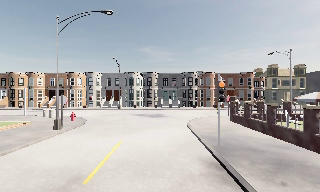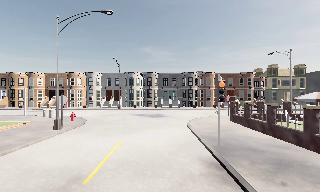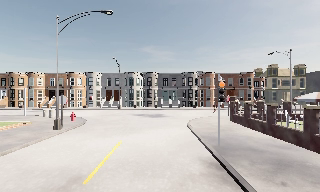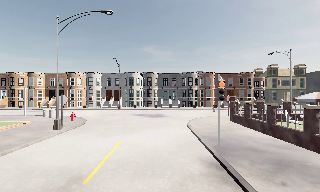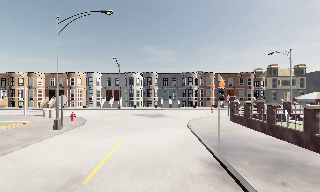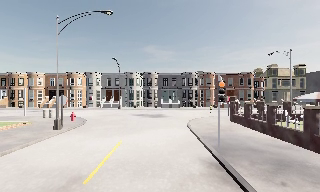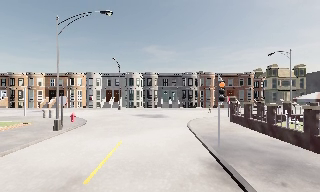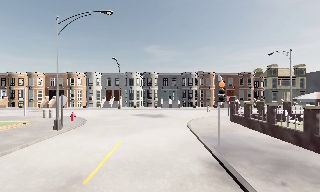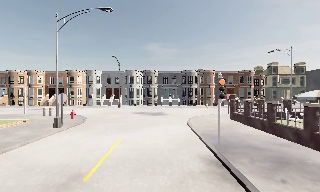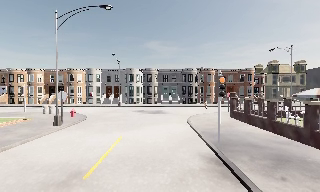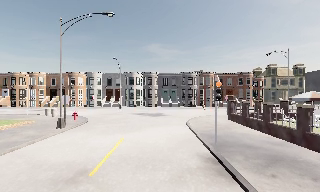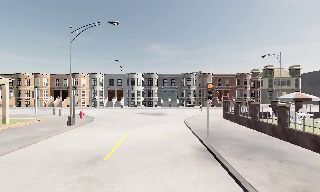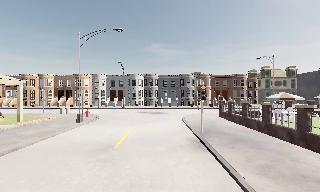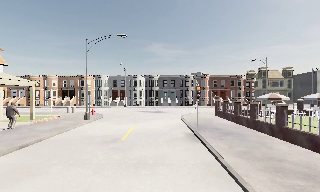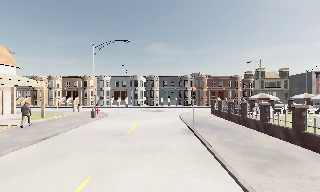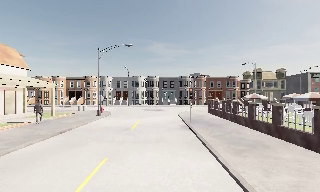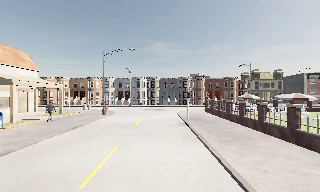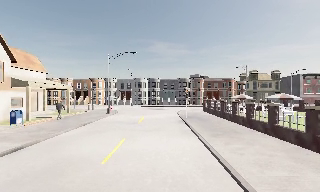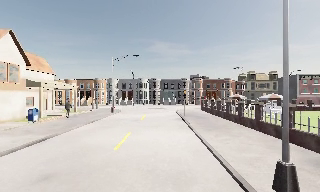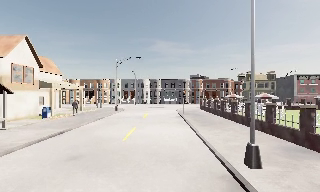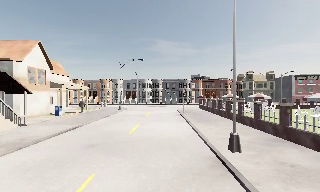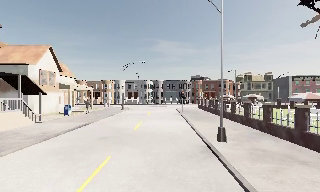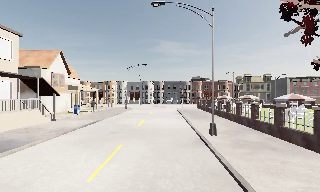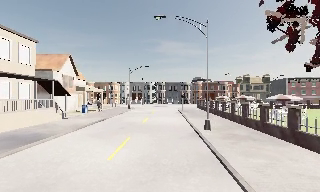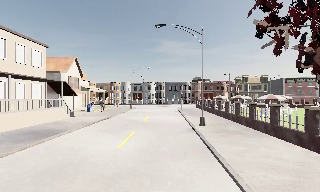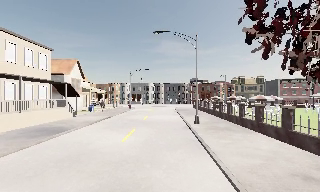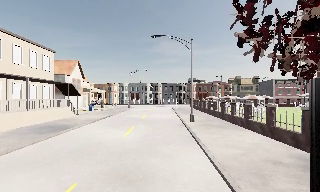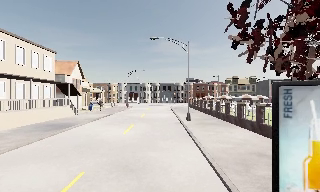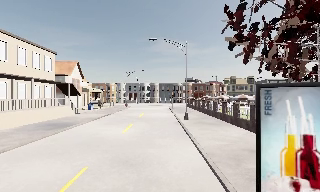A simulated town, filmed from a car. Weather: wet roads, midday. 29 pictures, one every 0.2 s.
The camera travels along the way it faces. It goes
backward.
0.0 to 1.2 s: The camera keeps its place and its aim.
1.2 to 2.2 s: The camera travels backward, about 1.5 m, so what stands in front gets smaller. It gains speed.
2.2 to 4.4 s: The camera travels backward, about 15 m, so what stands in front gets smaller.
4.4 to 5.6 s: The camera travels backward, about 6 m, so what stands in front gets smaller. It loses speed.
The film runs backward here.
